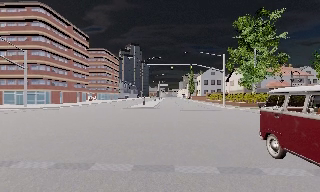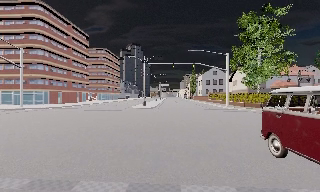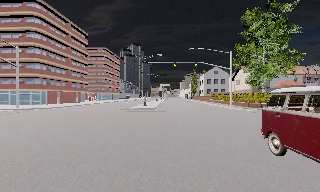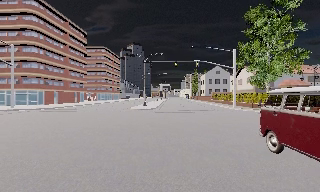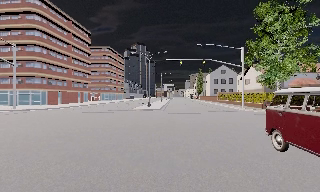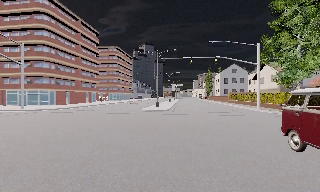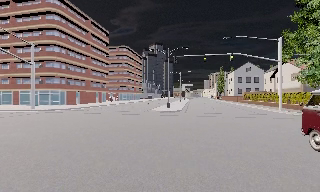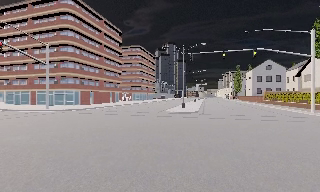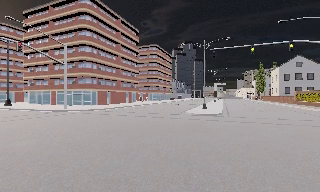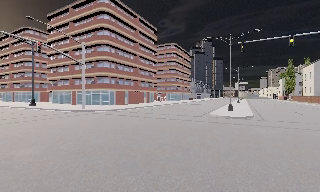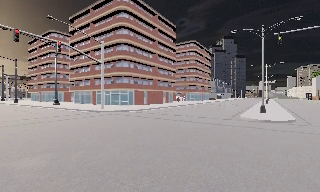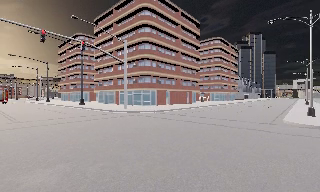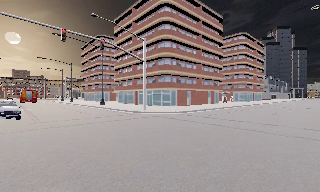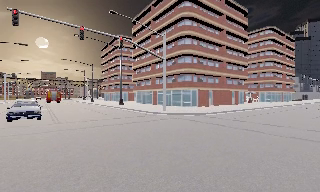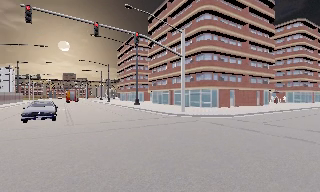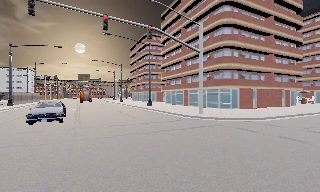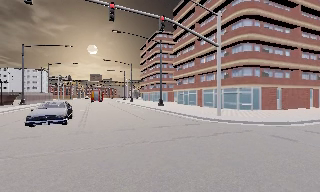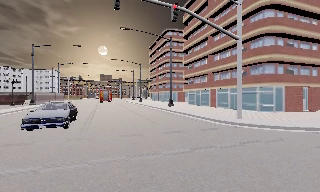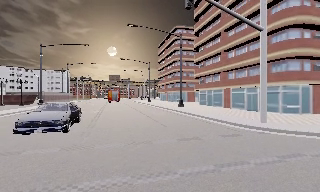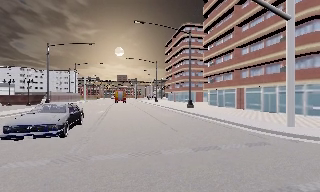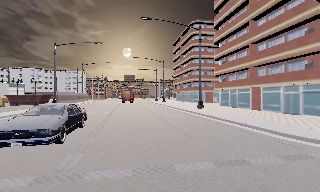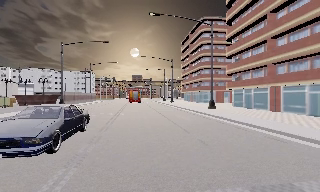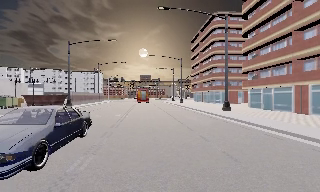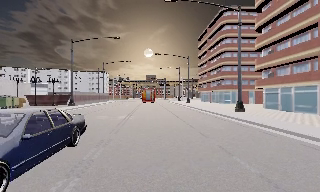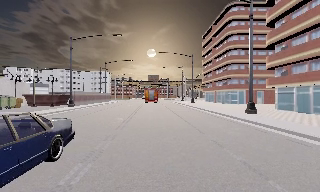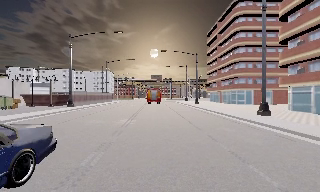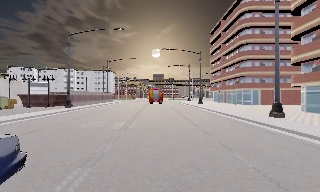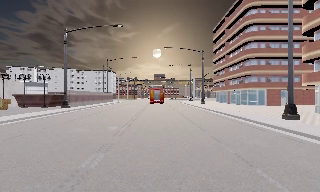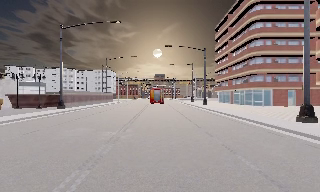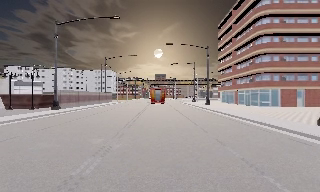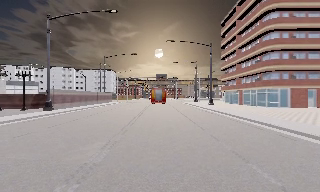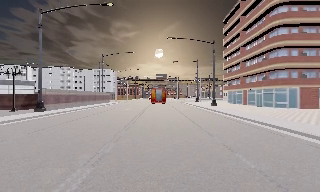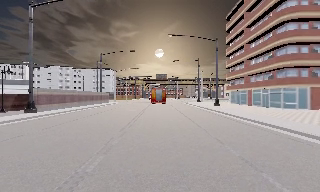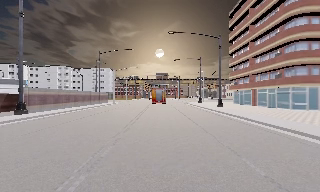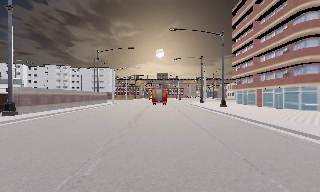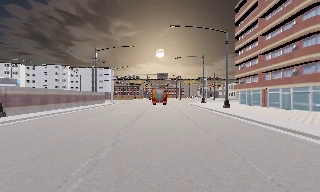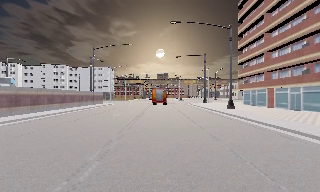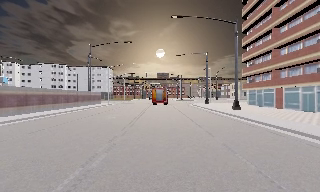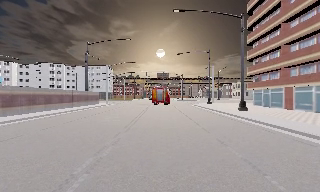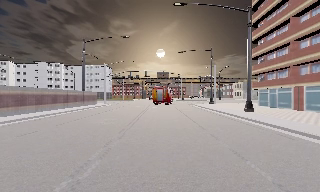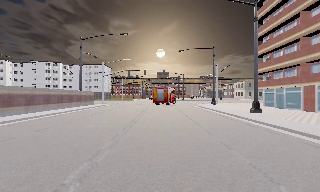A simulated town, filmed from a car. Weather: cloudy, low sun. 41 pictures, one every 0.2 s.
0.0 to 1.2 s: The camera travels forward, about 5 m, so what stands in front looms larger.
1.2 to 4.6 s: The scene slides to the right, as the camera pans about 75 degrees to its left. It travels forward, about 20 m.
4.6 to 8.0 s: The camera travels forward, about 20 m, so what stands in front looms larger.
The film runs forward here.
